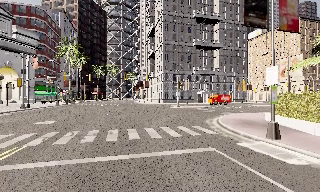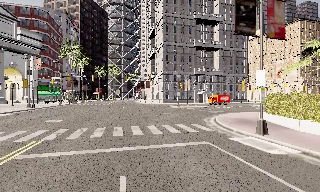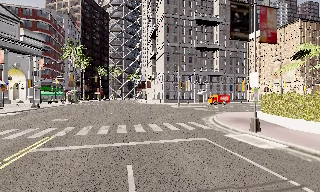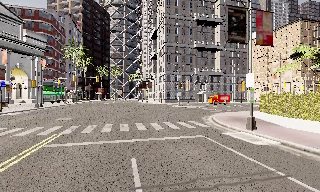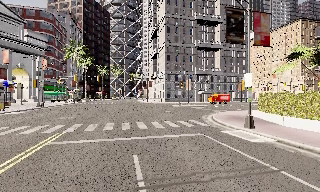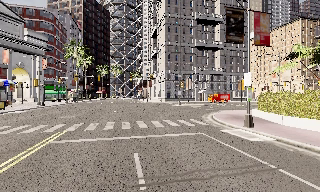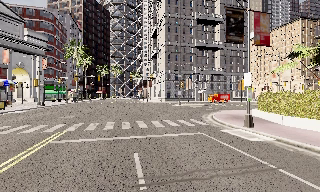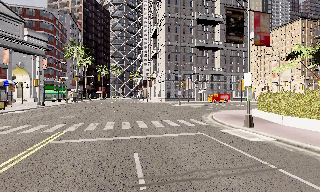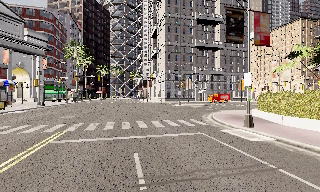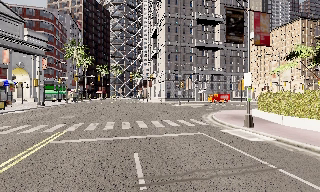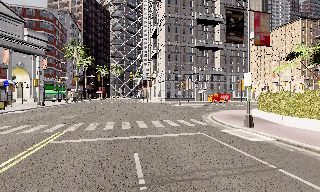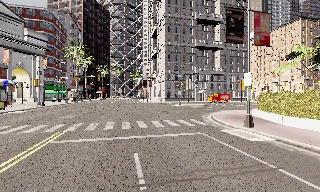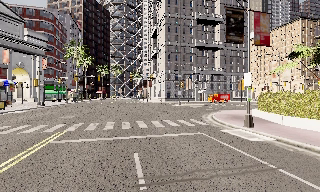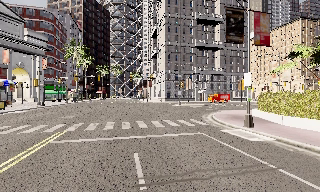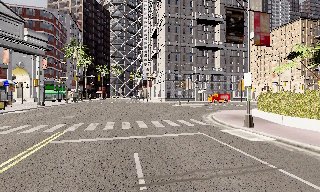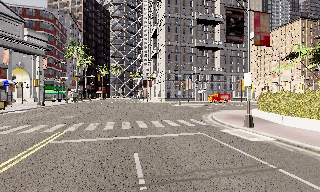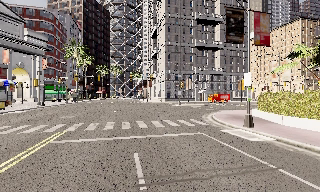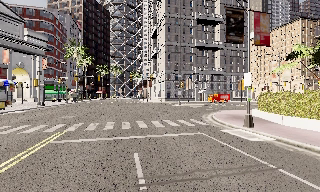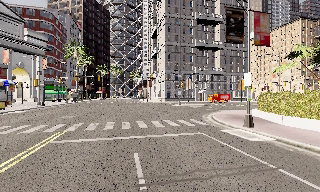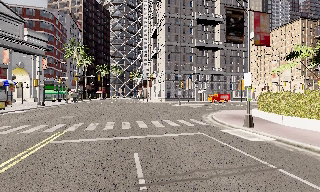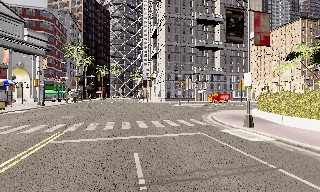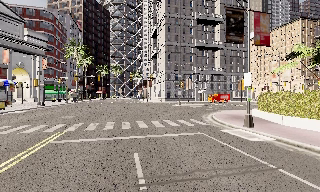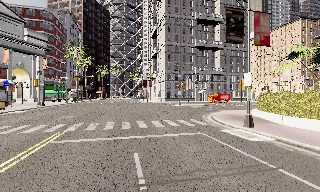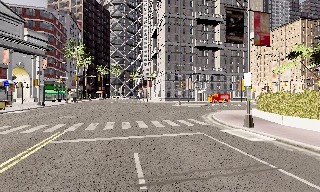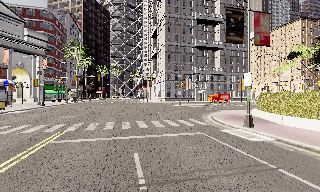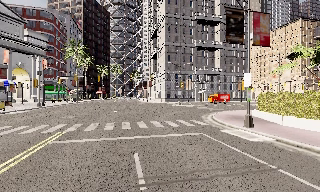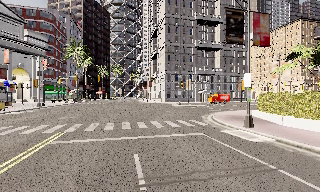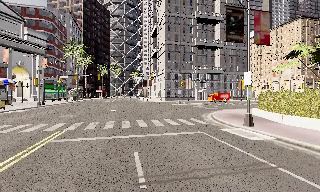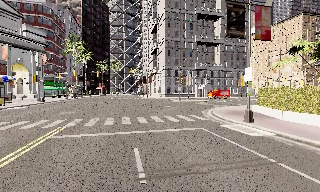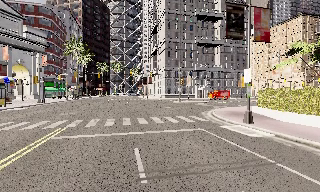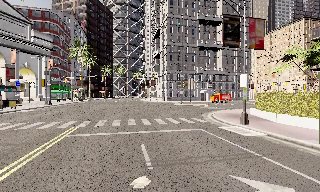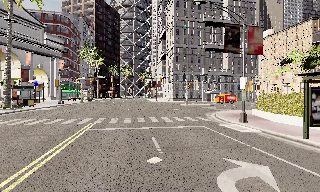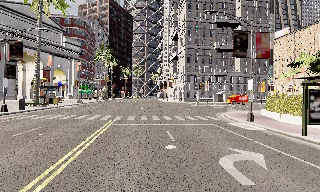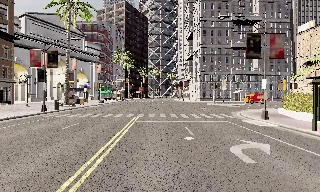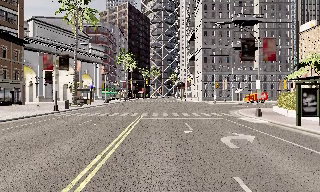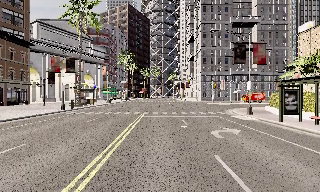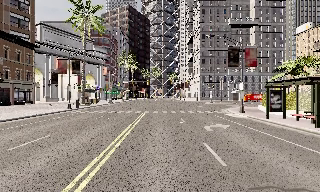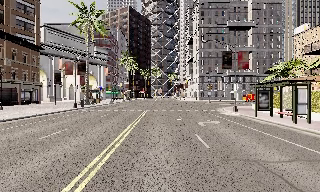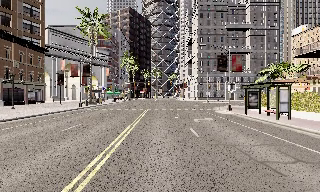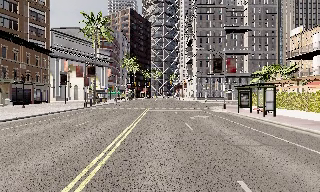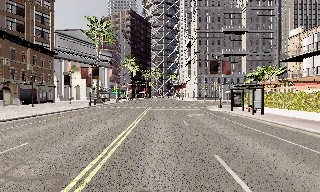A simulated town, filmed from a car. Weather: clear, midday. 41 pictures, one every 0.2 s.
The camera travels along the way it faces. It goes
backward.
0.0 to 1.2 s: The camera travels backward, about 2.5 m, so what stands in front gets smaller. It loses speed.
1.2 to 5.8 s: The camera keeps its place and its aim.
5.8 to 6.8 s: The camera pans to its left, which is counterclockwise from overhead, by about 15 degrees. It travels backward, about 6 m, so what stands in front gets smaller.
6.8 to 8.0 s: The camera travels backward, about 9 m, so what stands in front gets smaller.
The film runs backward here.
